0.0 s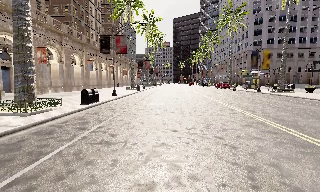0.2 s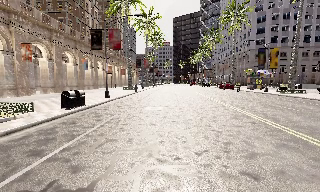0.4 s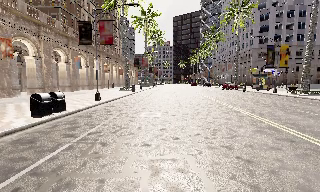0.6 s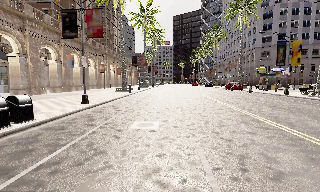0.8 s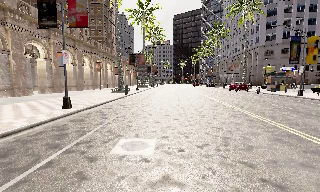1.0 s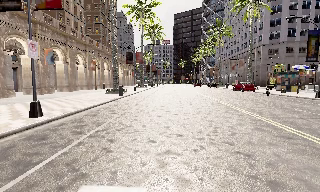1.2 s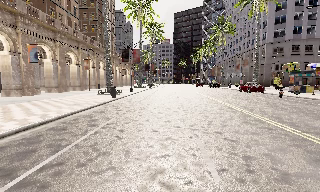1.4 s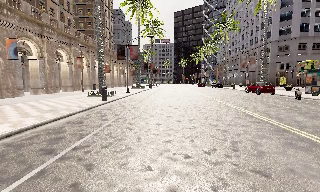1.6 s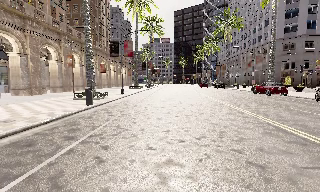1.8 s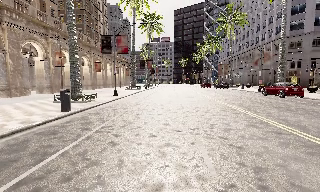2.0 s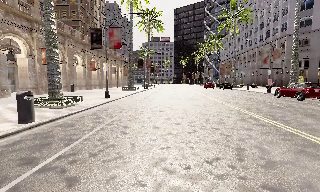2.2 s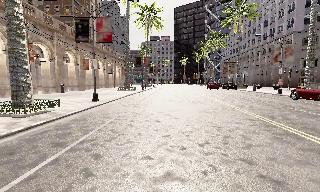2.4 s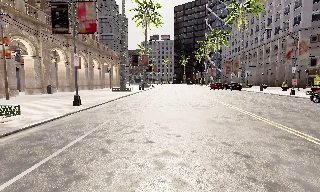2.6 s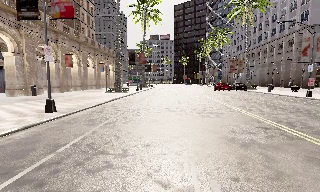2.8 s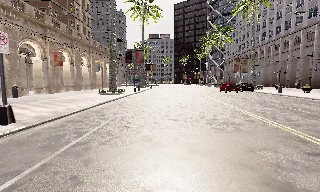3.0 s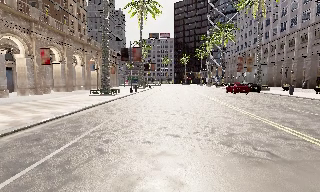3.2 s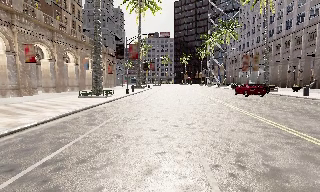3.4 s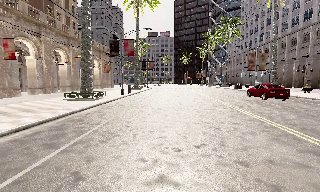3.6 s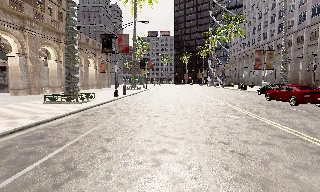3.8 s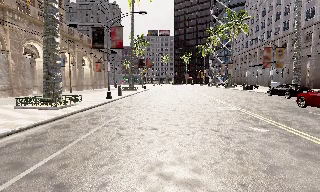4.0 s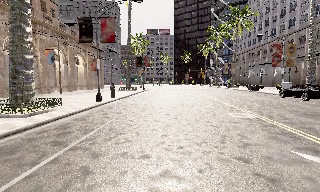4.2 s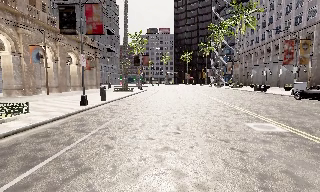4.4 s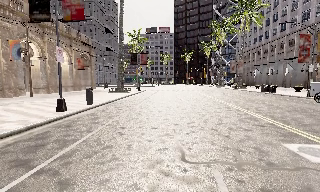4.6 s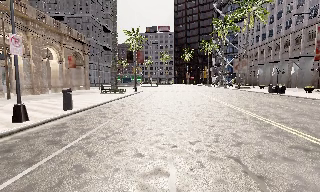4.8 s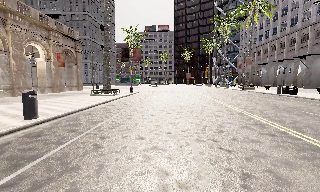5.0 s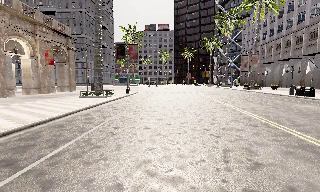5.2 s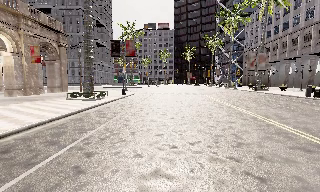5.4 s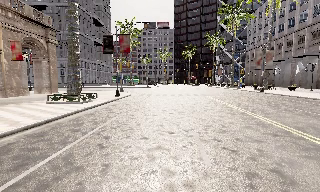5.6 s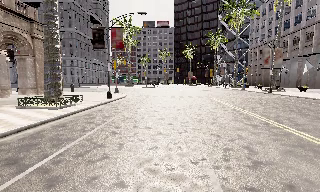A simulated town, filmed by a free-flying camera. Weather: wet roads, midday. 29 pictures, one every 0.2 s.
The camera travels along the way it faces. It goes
forward.
0.0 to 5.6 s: The camera travels forward, about 60 m, so what stands in front looms larger.
The film runs backward here.
